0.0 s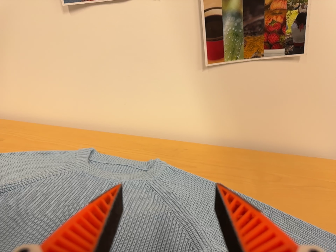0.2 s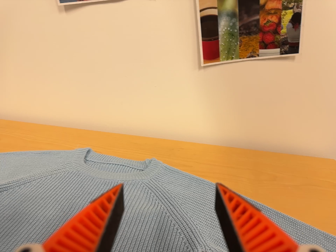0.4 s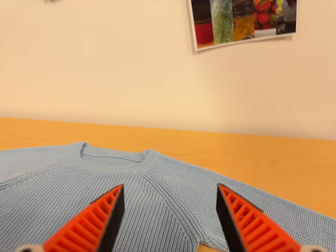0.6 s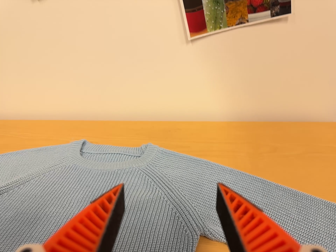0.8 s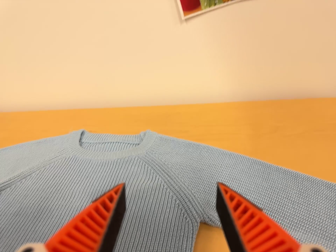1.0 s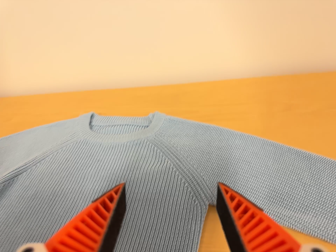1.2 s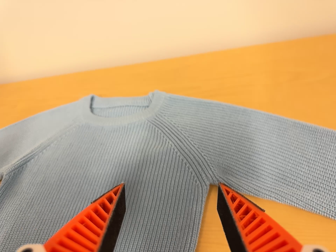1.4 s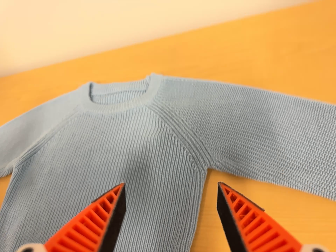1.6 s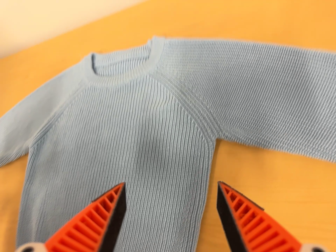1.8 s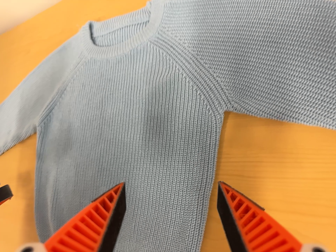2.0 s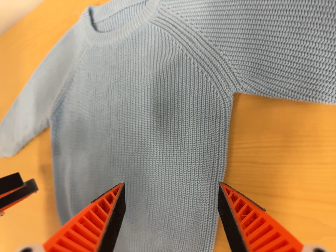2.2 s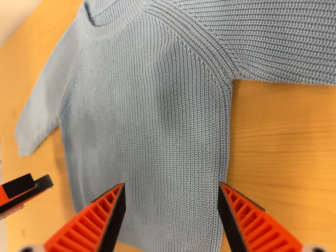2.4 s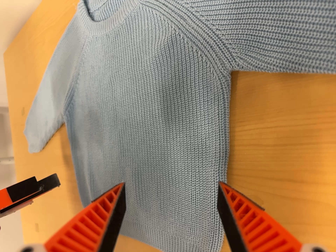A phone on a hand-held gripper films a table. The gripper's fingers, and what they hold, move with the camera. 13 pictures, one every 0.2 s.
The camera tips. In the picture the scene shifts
upward.
The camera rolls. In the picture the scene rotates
counterclockwise.
0.0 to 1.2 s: The camera travels to its right and toward the top of its view, about 12 cm. Its aim tips toward the bottom of its view by about 25 degrees, and the scene shifts upward. It rolls about its line of sight by about 15 degrees, and the scene rotates counterclockwise.
1.2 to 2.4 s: The camera pans to its left by about 25 degrees. It travels to its right, forward and toward the top of its view, about 18 cm. Its aim tips toward the bottom of its view by about 35 degrees, and the scene shifts upward. It rolls about its line of sight by about 20 degrees, and the scene rotates counterclockwise.
The film runs backward here.
